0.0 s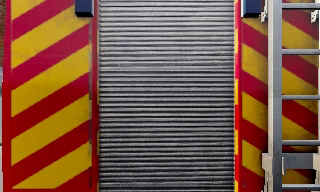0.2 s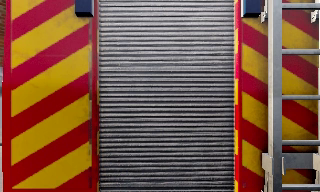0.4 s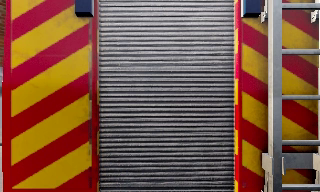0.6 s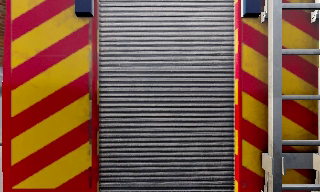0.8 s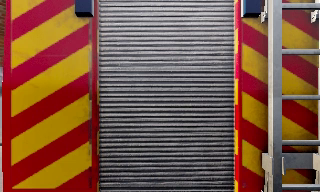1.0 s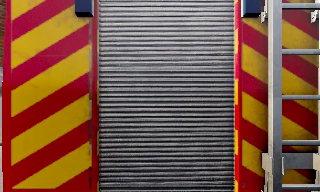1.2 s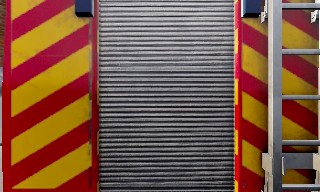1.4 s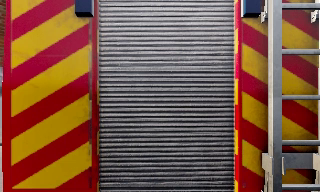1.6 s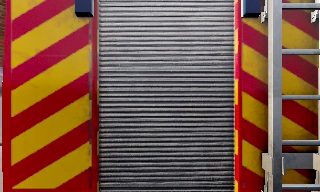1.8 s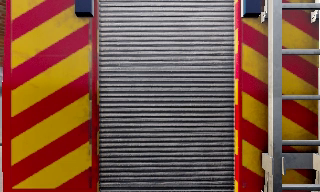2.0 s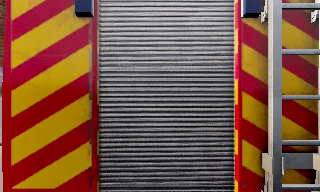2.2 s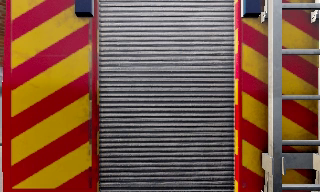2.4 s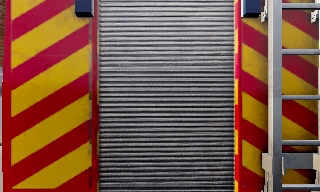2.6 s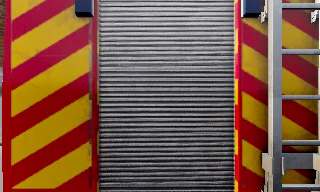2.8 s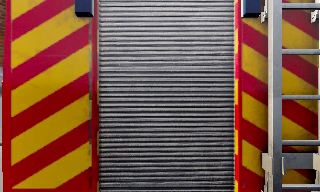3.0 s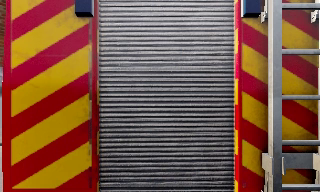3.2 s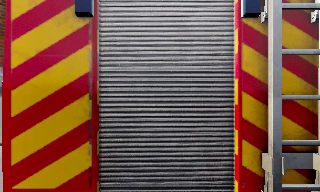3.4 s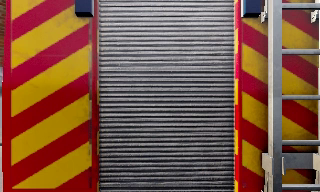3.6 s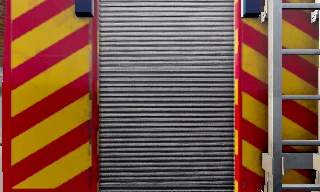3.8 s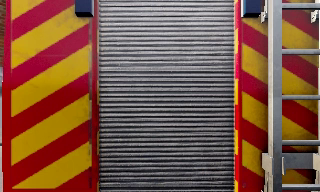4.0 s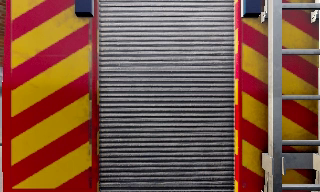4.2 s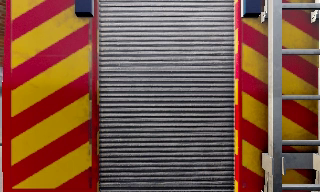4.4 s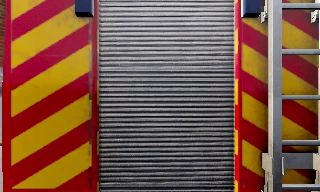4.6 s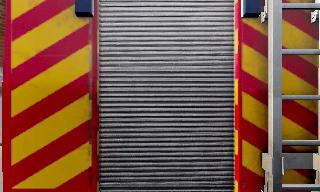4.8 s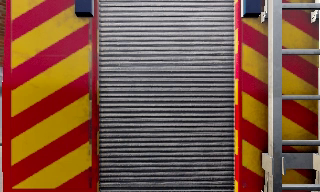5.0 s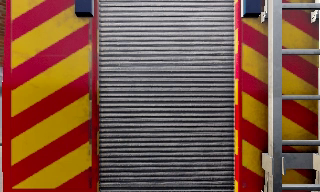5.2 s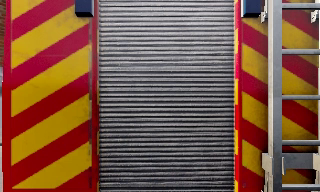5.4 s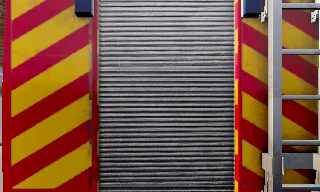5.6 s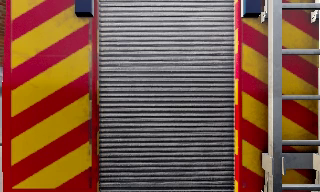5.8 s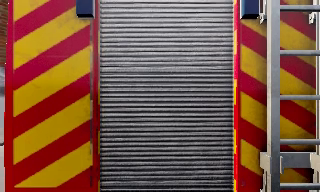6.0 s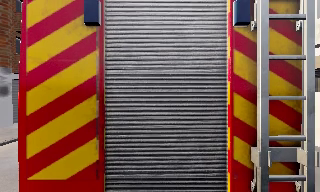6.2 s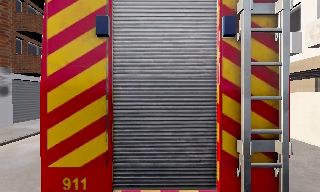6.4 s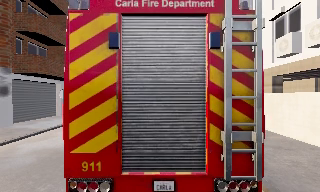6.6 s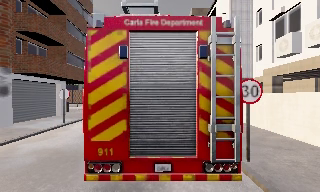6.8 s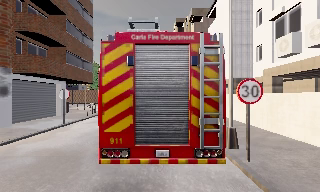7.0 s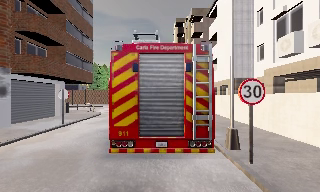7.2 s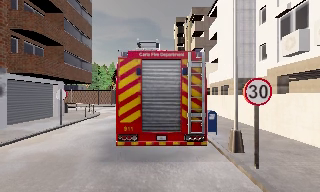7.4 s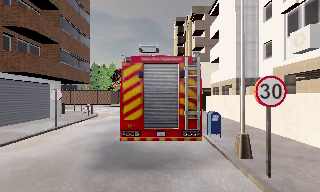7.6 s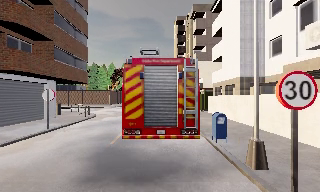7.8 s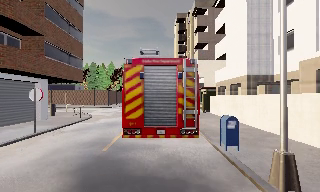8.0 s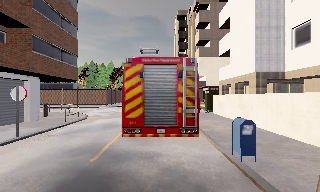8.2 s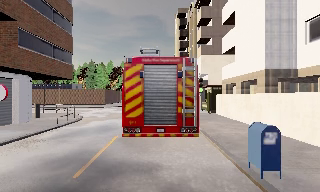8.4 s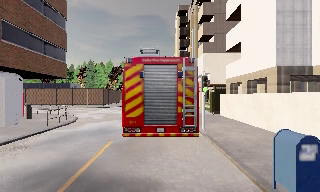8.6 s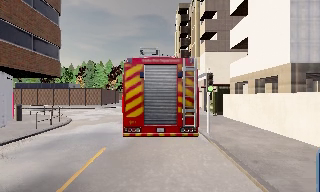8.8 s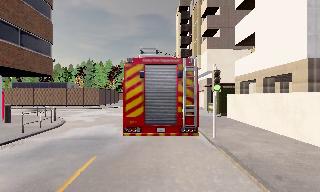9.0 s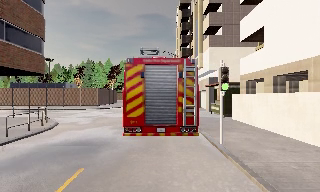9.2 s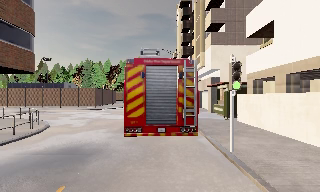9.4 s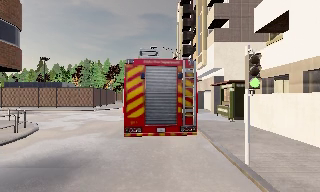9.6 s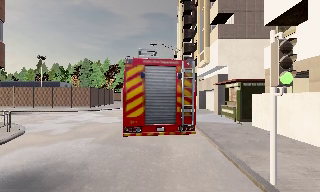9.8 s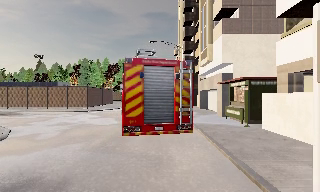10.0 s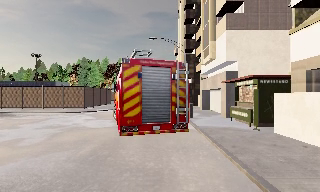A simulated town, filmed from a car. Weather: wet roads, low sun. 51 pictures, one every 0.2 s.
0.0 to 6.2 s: The camera keeps its place and its aim.
6.2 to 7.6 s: The camera travels forward, about 1.5 m, so what stands in front looms larger. It gains speed.
7.6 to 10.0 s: The camera travels forward, about 11 m, so what stands in front looms larger.
The film runs forward here.
